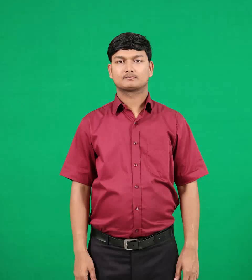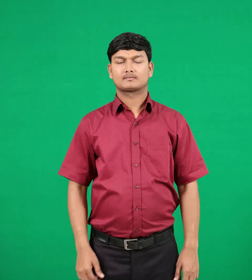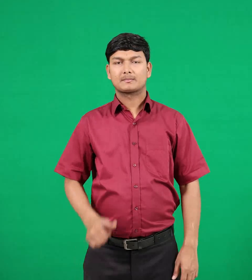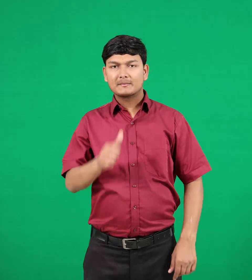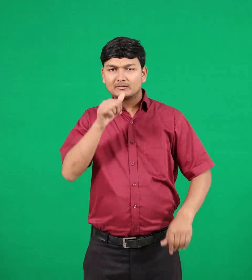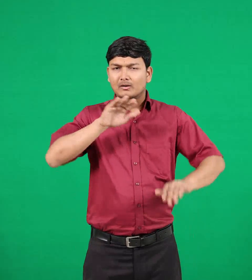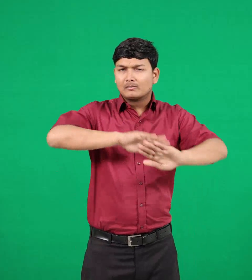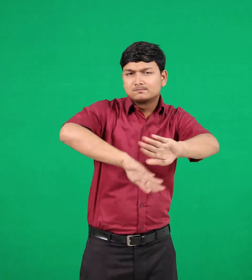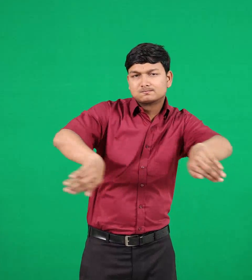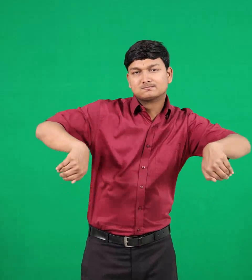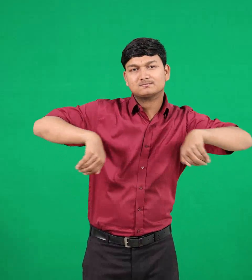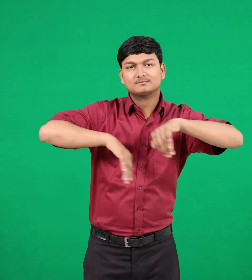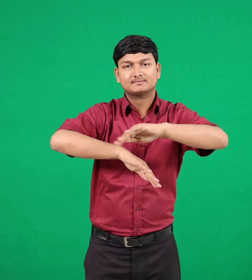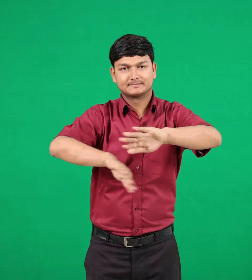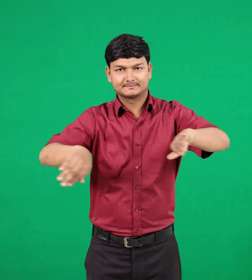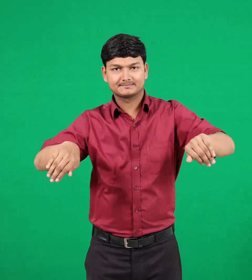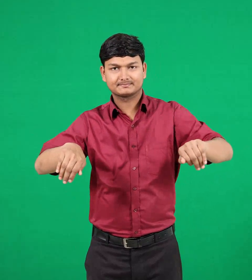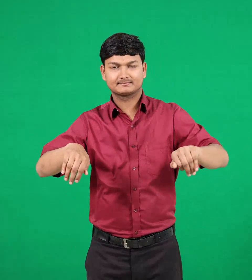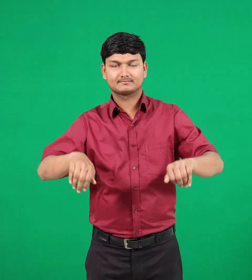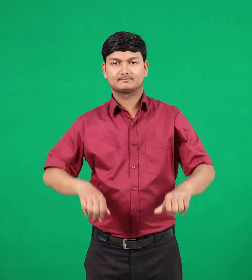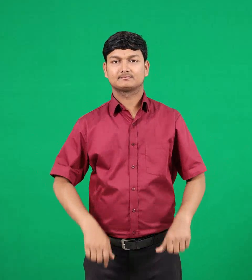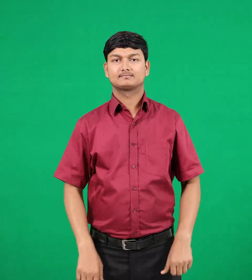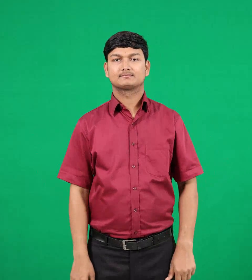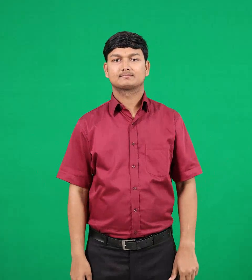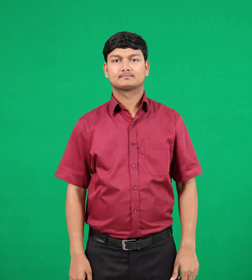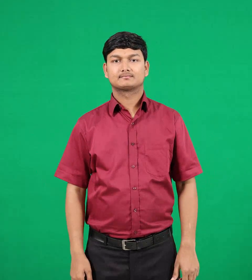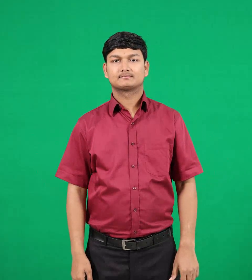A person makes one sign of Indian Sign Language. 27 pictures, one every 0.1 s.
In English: swim
